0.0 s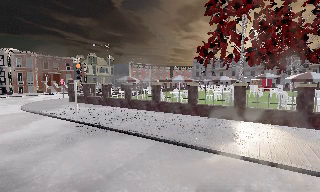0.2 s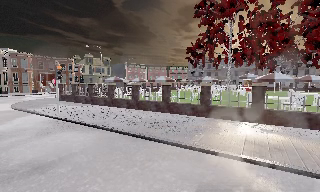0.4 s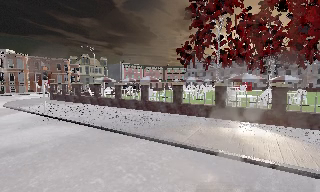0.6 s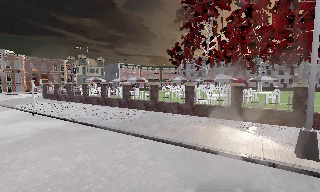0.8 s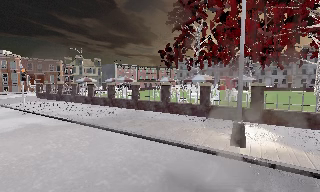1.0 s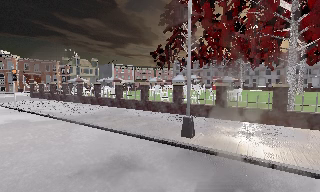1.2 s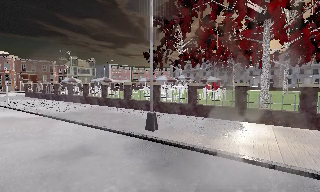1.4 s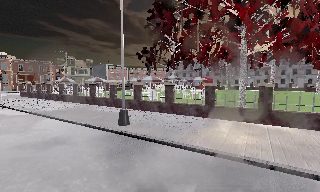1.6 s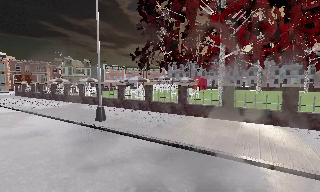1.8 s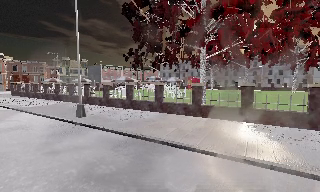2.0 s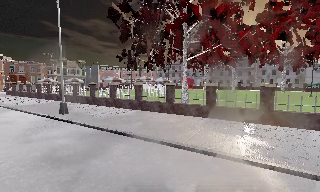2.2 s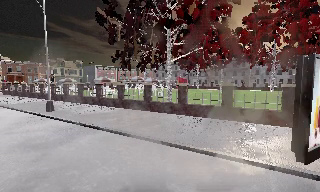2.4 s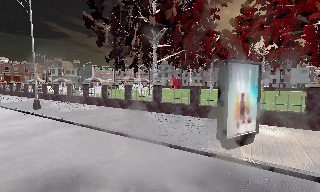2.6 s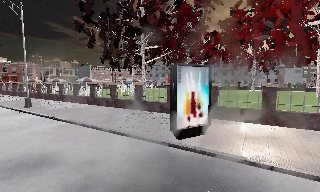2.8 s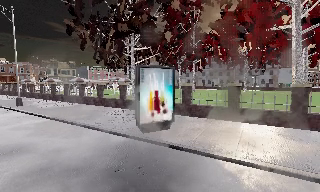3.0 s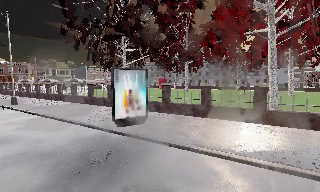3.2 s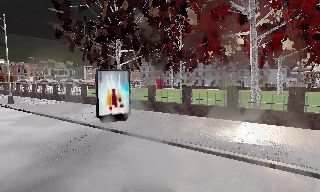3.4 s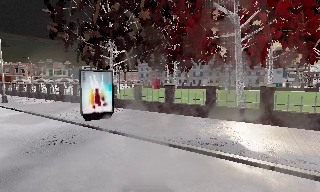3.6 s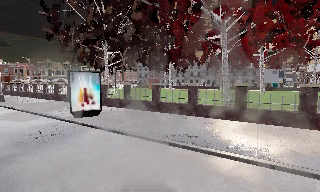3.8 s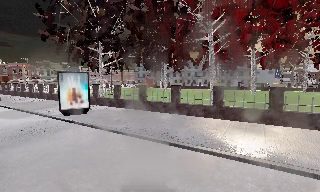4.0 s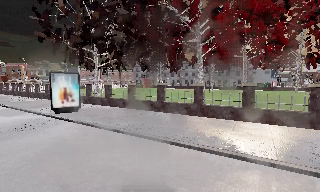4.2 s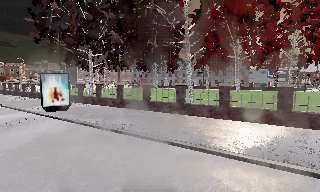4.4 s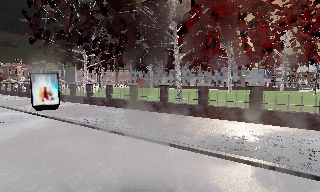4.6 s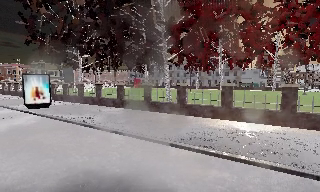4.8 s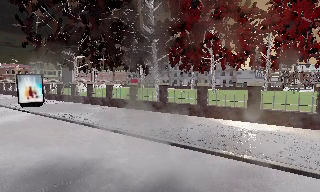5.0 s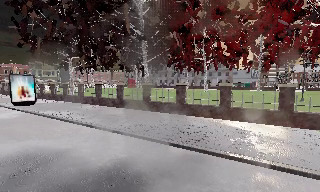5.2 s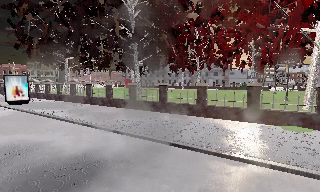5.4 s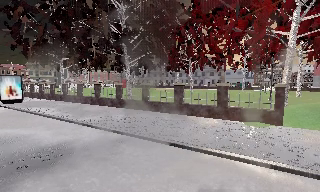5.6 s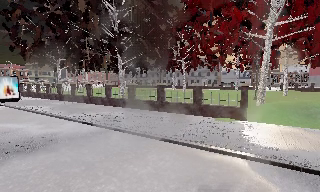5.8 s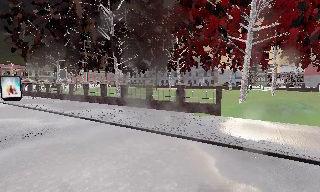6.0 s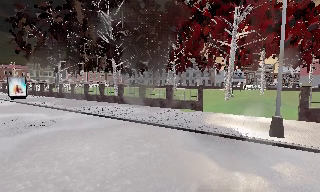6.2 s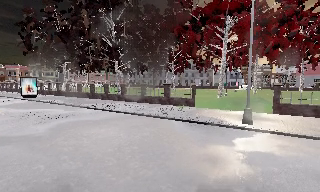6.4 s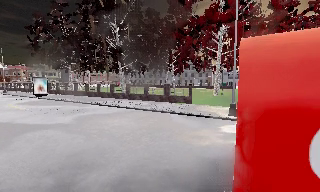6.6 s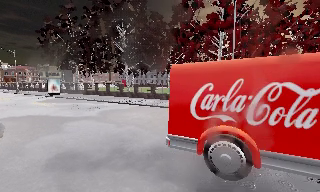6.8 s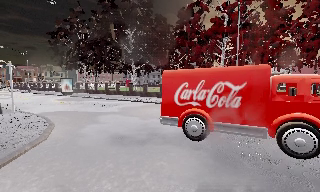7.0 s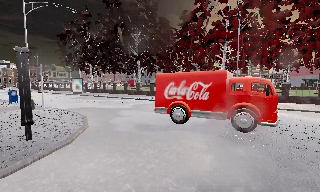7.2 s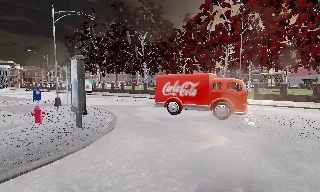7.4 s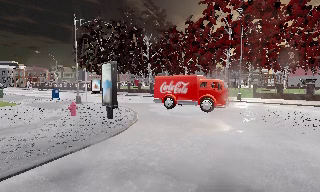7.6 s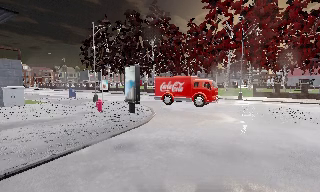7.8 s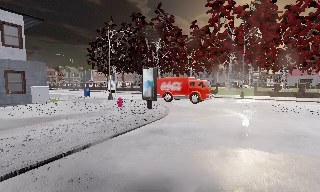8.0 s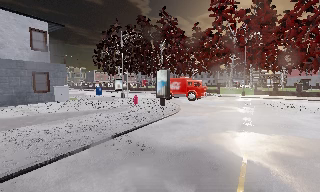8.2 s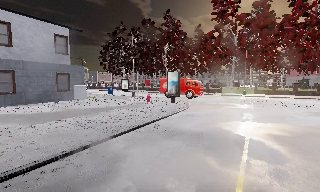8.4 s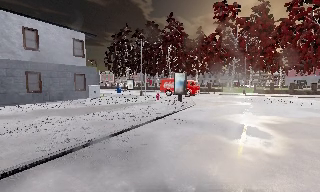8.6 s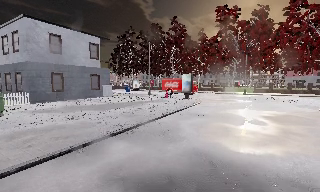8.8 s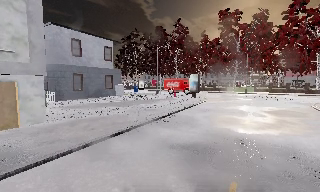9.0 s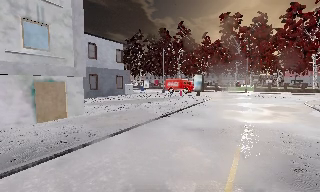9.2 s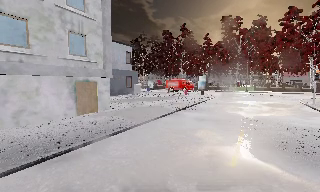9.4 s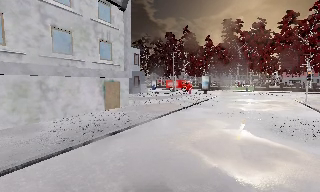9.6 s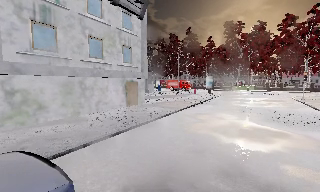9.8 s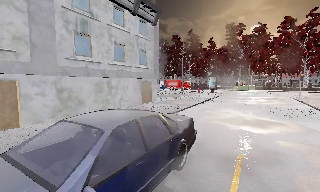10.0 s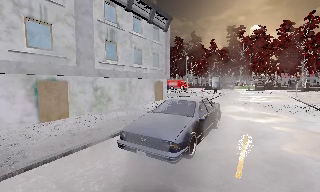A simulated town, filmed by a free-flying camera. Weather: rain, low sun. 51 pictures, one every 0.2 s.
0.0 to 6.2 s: The camera travels to its right and backward, about 40 m, so close, fixed things drift to the left.
6.2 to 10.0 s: The camera travels backward and to its left, about 35 m, so what stands in front gets smaller.
The film runs backward here.
